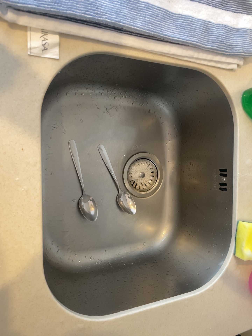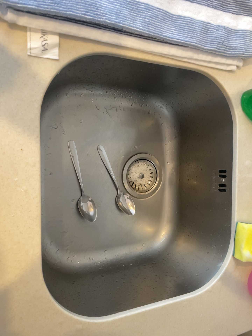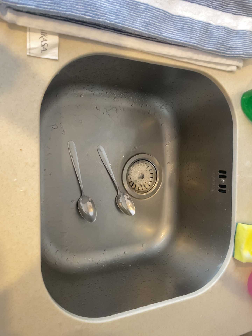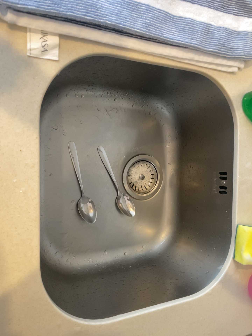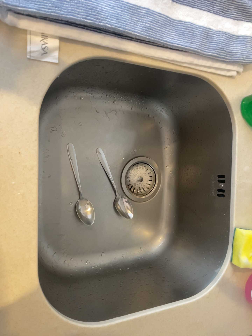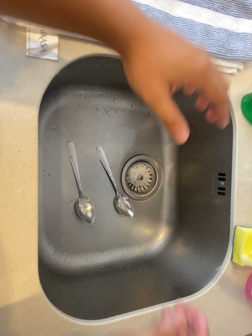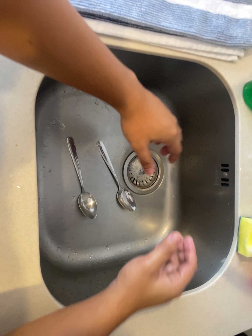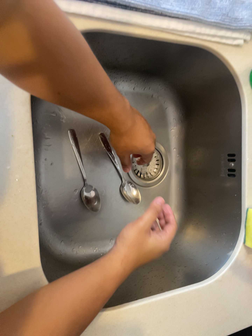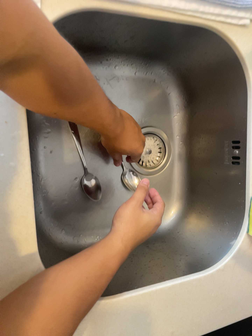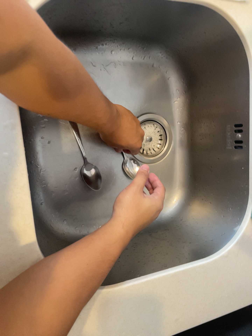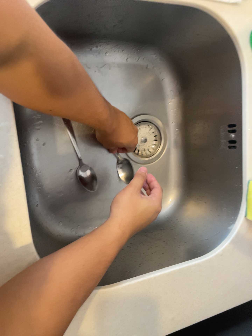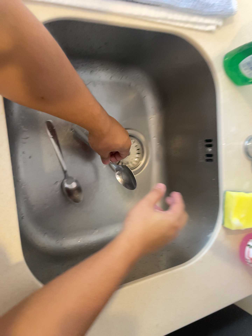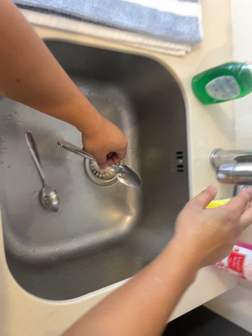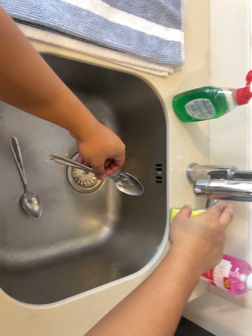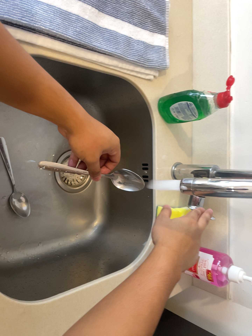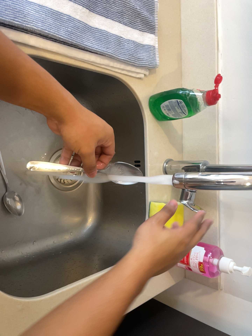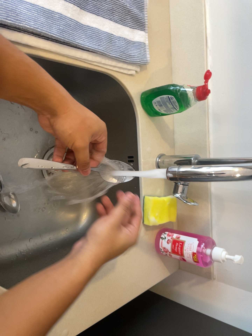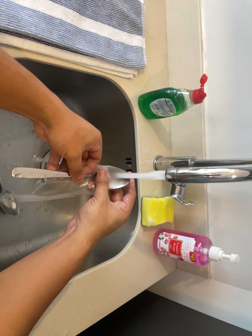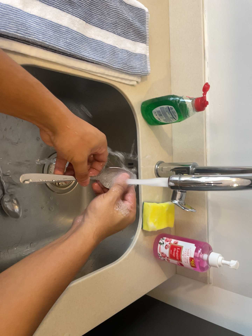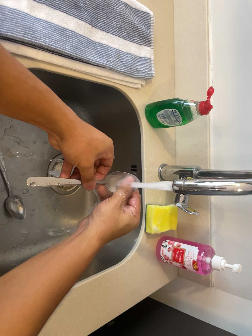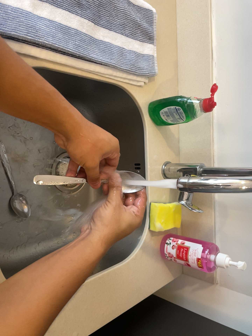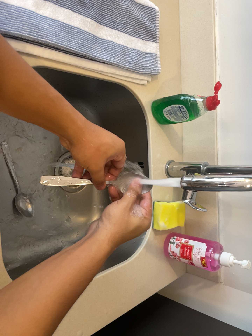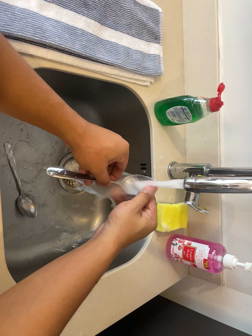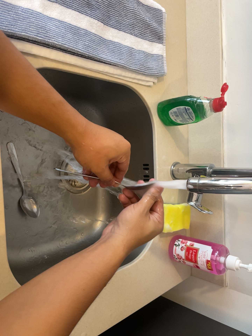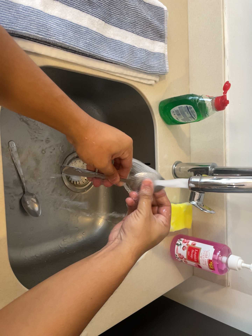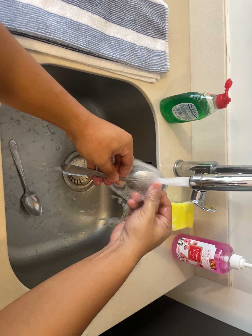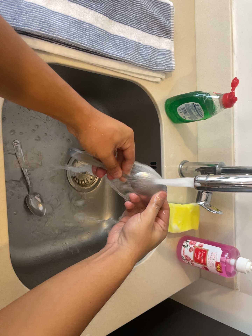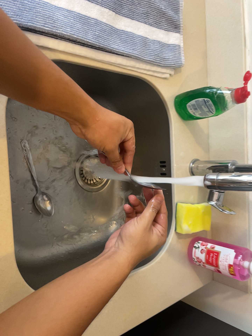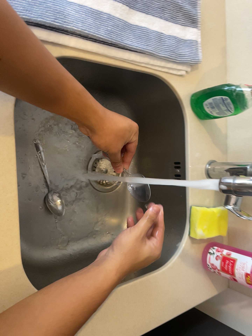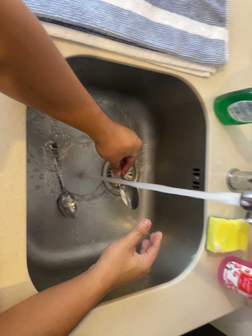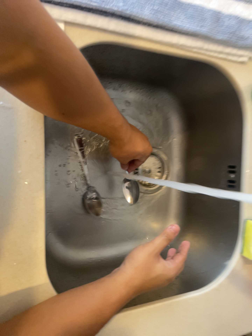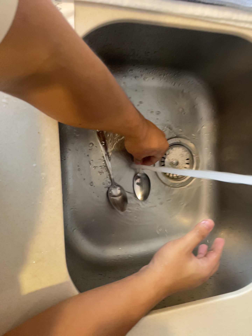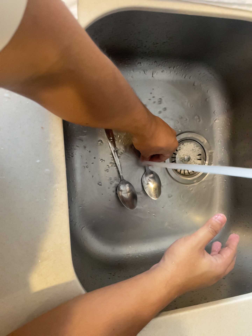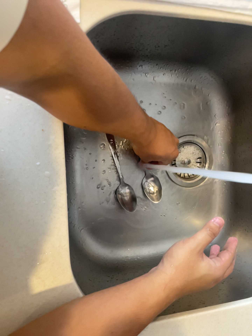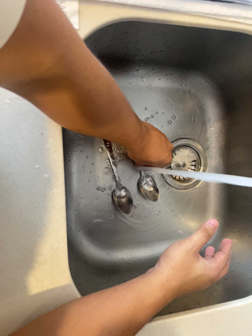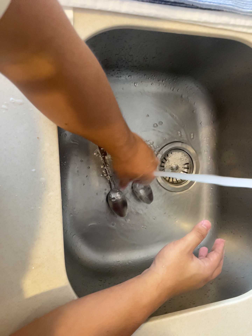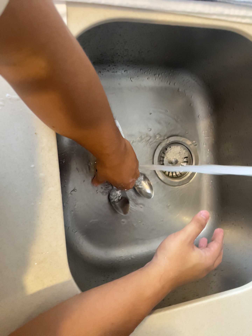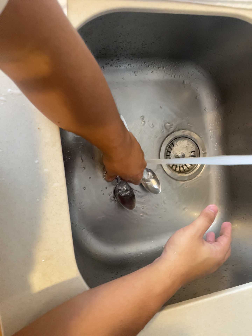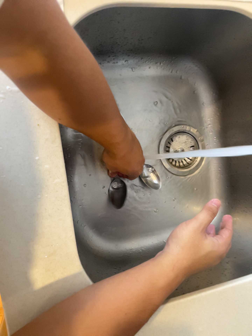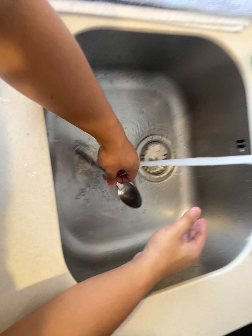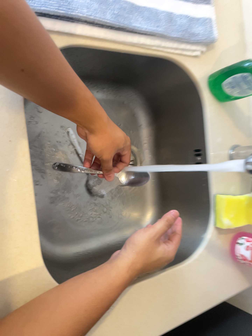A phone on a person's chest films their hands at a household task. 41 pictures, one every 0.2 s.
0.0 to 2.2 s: The camera shifts only a little, or ends up much as it began.
2.2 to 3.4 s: The scene slides to the left, as the camera pans about 20 degrees to its right. It travels backward, about 12 cm, so what stands in front gets smaller.
3.4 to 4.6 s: The camera shifts only a little, or ends up much as it began.
4.6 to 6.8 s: The scene slides to the right, as the camera pans about 30 degrees to its left. It travels forward and to its right, about 16 cm, so what stands in front looms larger.
6.8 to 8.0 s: The camera pans to its right by about 15 degrees. It travels backward, about 9 cm, so what stands in front gets smaller.
The film runs forward here.
